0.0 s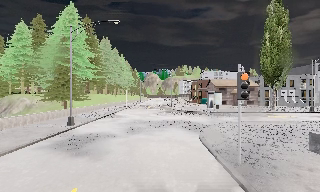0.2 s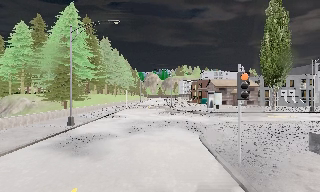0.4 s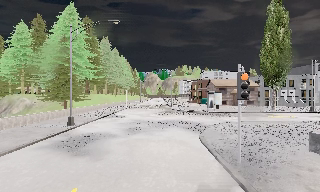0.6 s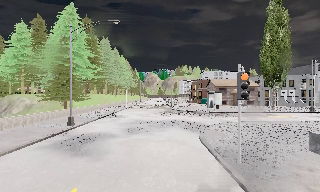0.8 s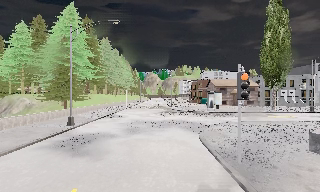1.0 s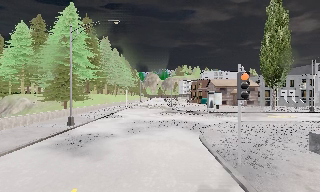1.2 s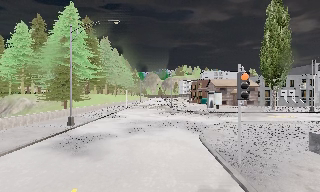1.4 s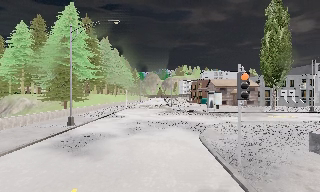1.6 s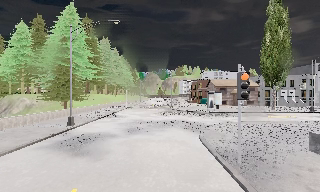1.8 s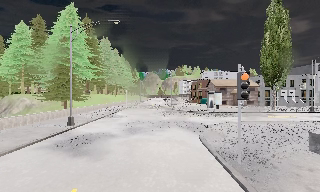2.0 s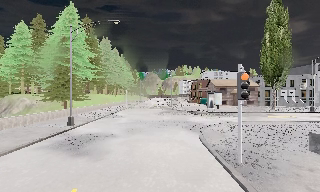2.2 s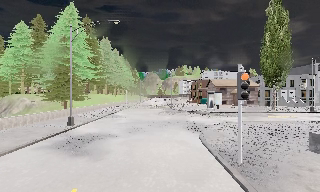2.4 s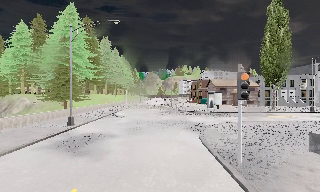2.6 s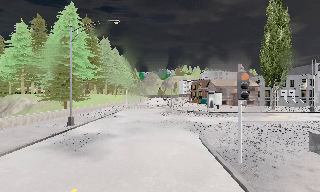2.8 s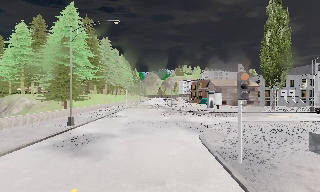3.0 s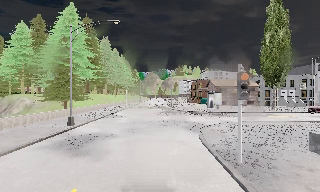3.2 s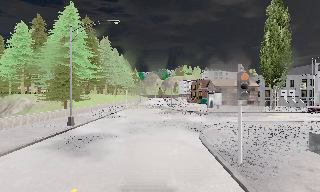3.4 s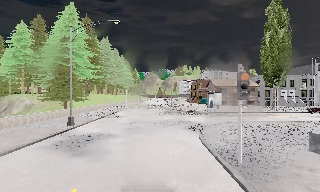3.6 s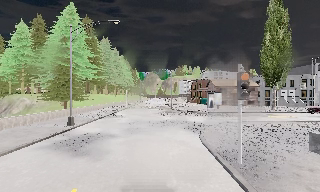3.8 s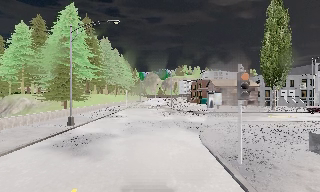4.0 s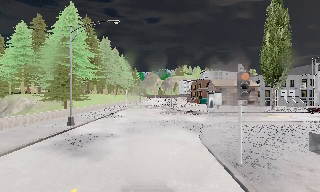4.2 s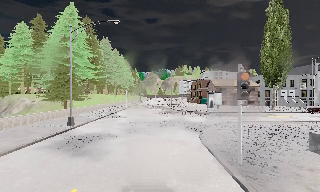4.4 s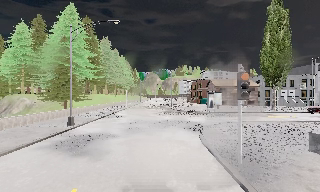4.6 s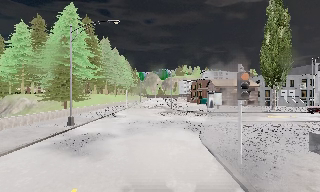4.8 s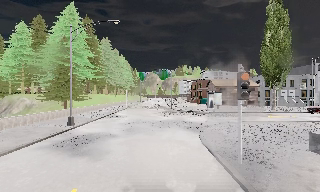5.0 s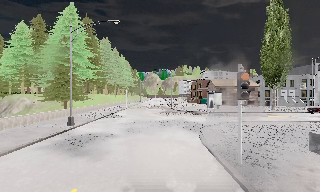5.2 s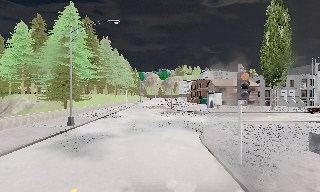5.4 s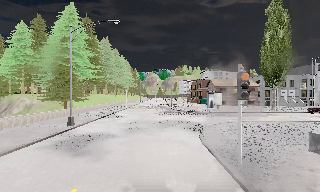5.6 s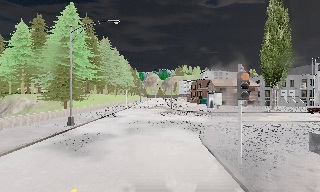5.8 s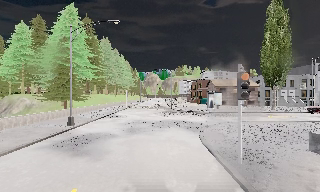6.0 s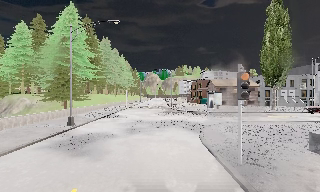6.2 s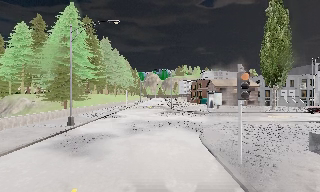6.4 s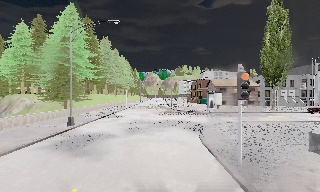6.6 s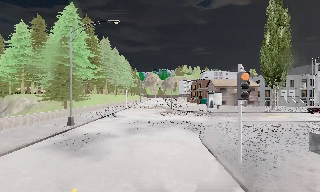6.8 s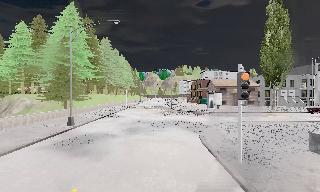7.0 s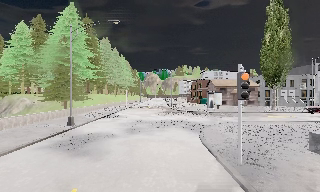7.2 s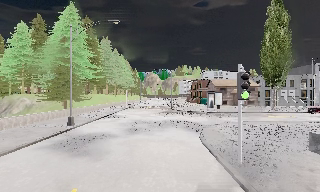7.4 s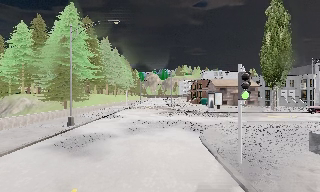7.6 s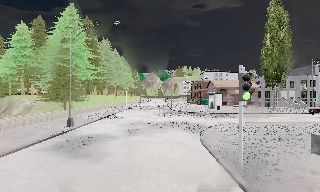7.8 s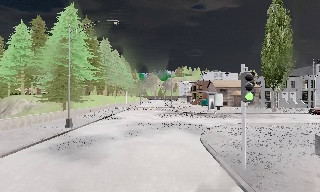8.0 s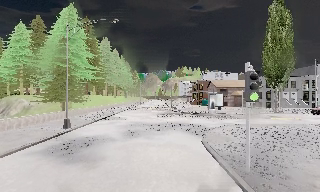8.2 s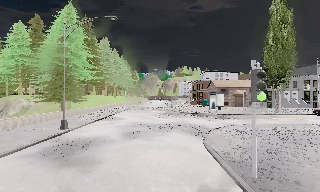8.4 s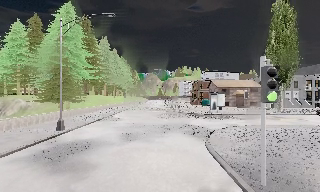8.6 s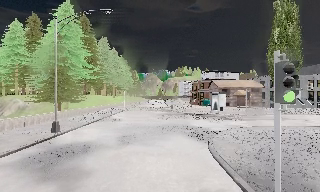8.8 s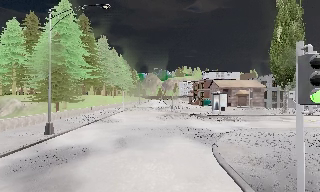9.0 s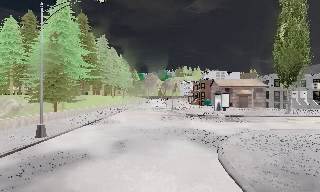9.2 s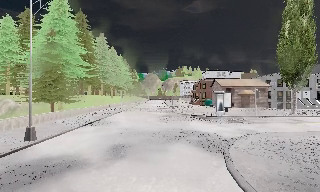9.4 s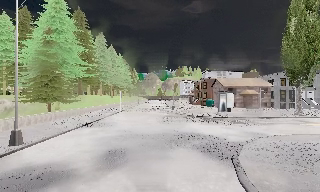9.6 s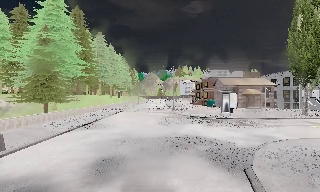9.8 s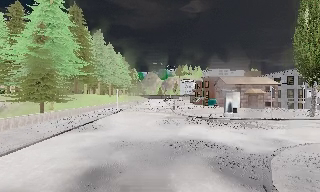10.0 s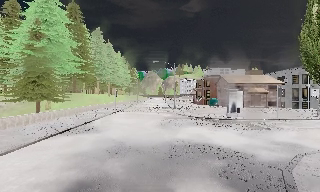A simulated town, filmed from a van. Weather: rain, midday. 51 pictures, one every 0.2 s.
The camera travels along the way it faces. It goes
forward.
0.0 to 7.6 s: The camera keeps its place and its aim.
7.6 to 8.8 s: The camera travels forward, about 2 m, so what stands in front looms larger. It gains speed.
8.8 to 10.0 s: The camera travels forward, about 5 m, so what stands in front looms larger.
The film runs forward here.
